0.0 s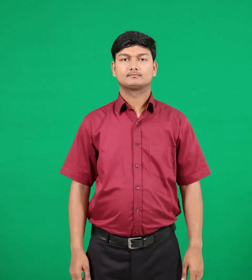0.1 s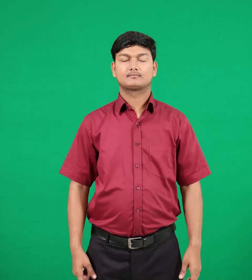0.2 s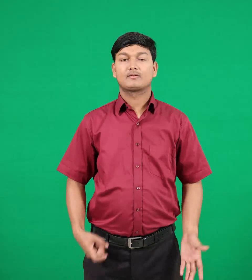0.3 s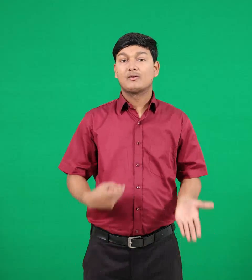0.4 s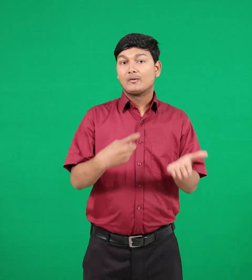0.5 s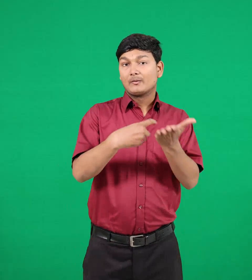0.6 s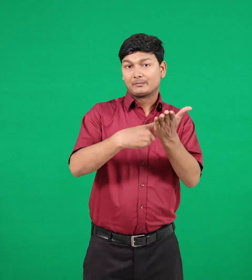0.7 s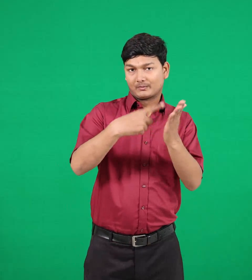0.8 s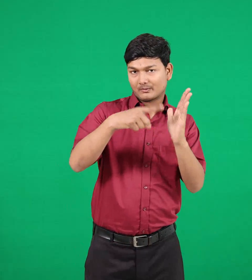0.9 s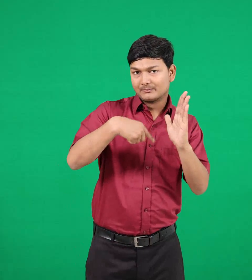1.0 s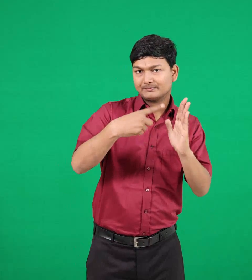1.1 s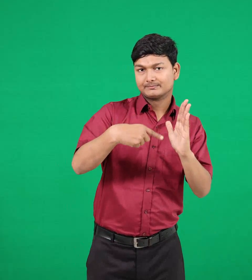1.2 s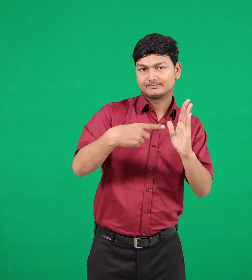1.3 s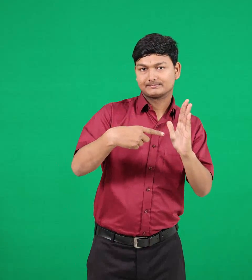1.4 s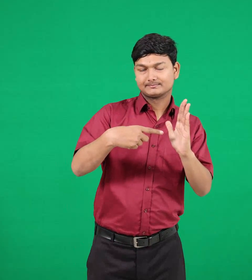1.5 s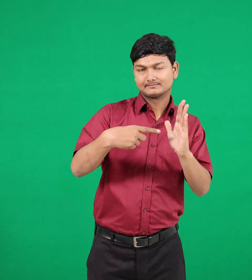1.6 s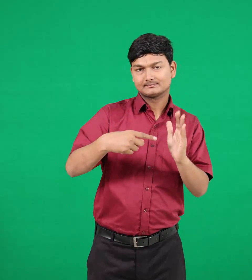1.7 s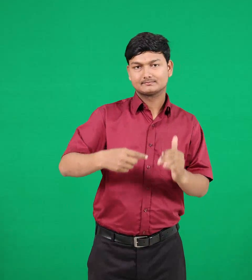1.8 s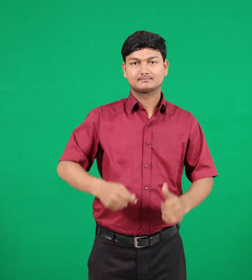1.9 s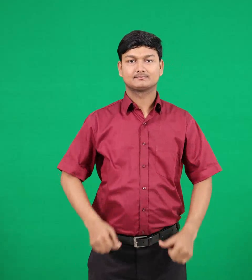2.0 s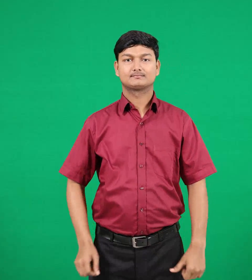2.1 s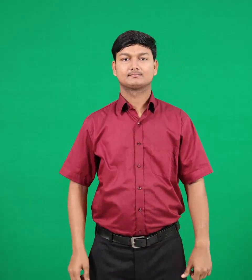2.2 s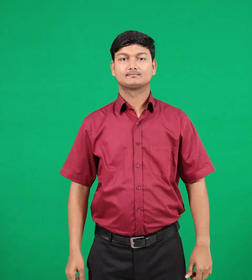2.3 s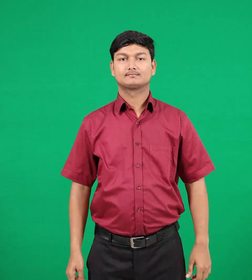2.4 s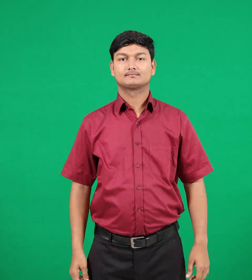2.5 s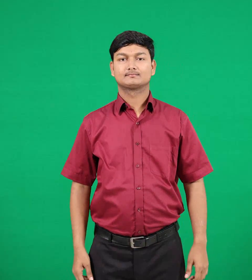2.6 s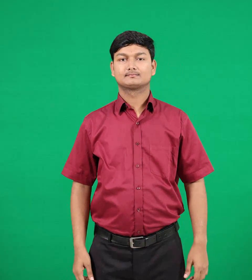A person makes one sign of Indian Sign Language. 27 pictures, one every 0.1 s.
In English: record
